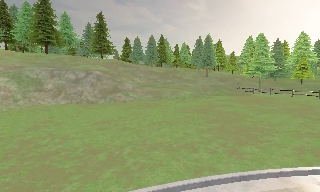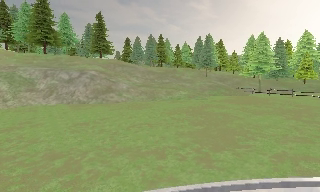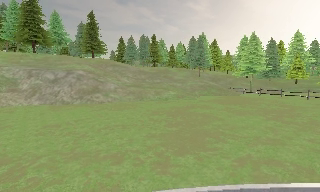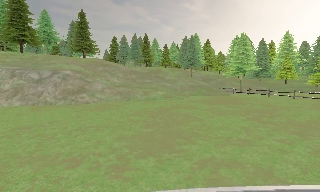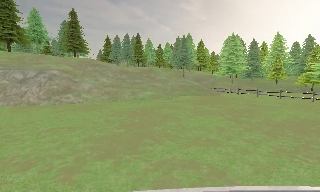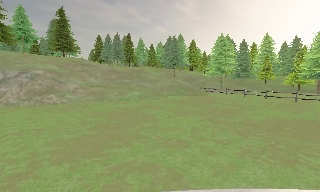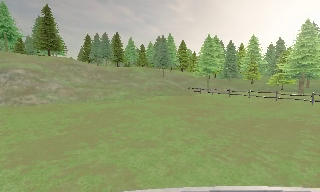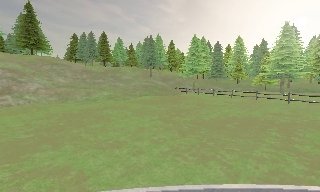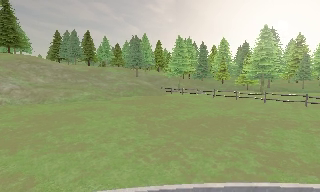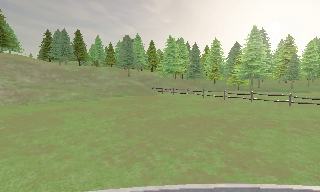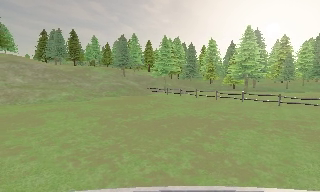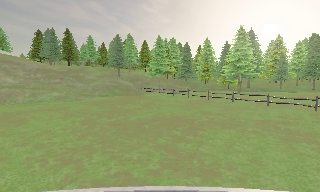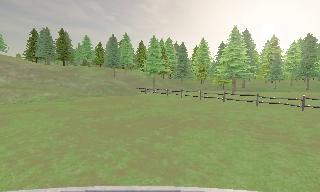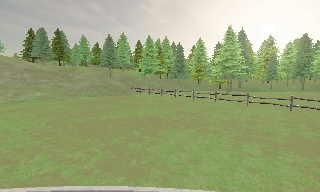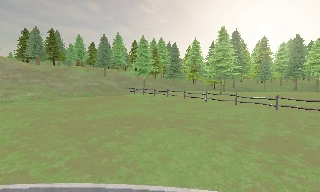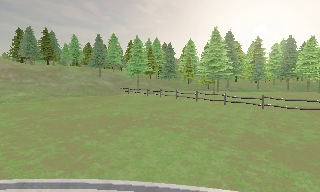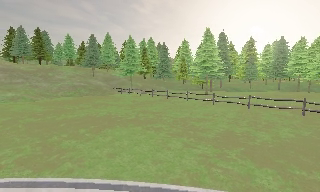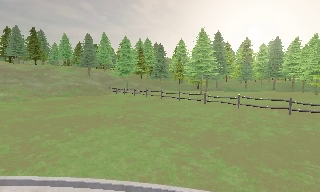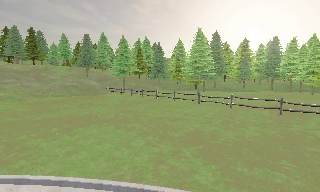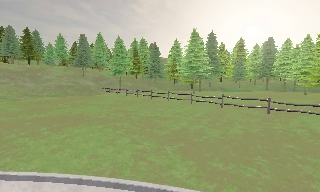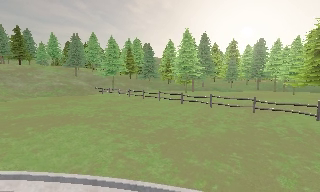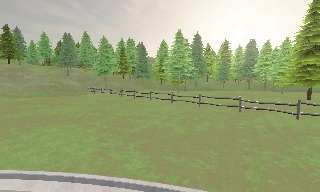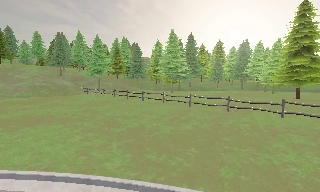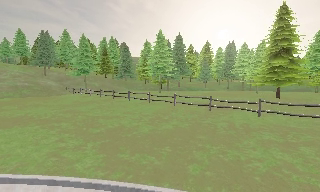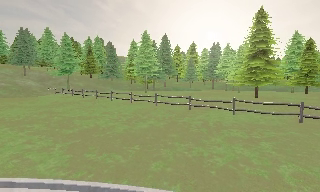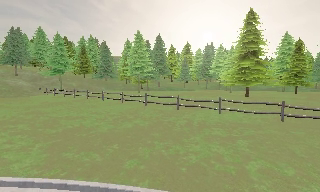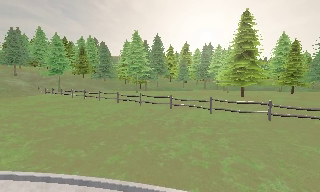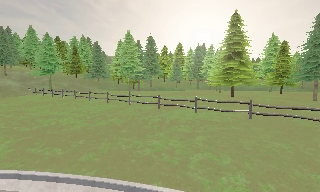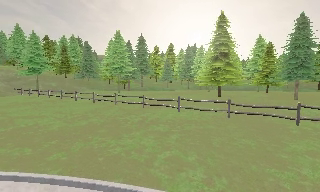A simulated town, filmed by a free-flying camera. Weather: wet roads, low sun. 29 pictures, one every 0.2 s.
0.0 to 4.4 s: The camera swings to its right by about 25 degrees, and the scene slides to the left. It travels to its right, about 20 m, so close, fixed things drift to the left. It loses speed.
4.4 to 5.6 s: The camera pans to its right, which is clockwise from overhead, by about 10 degrees. It travels to its right, about 4.5 m, so close, fixed things drift to the left.
The film runs backward here.
